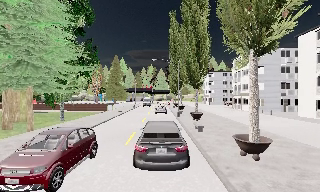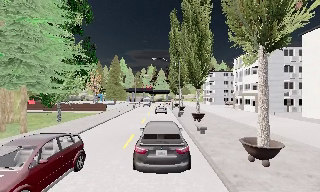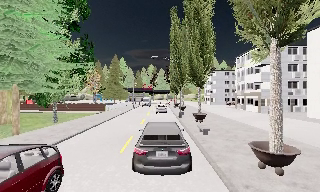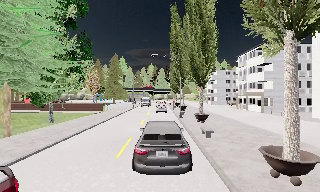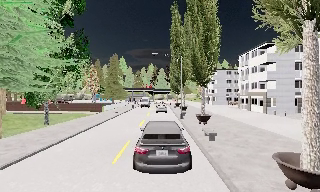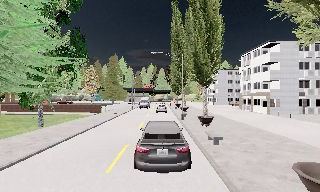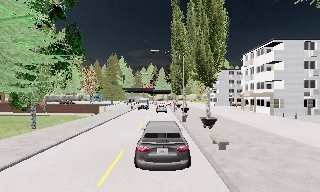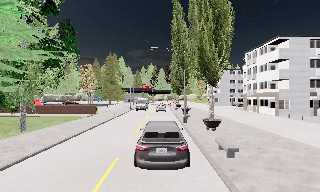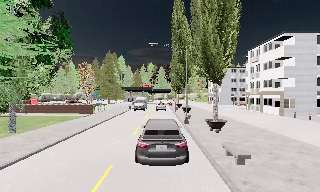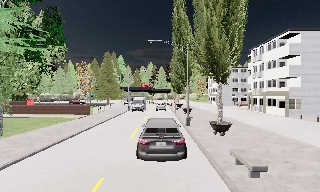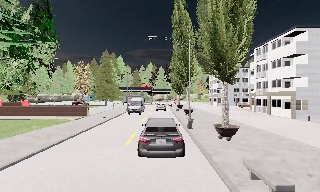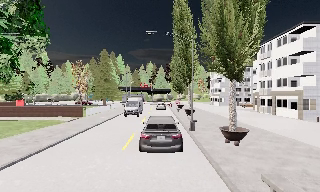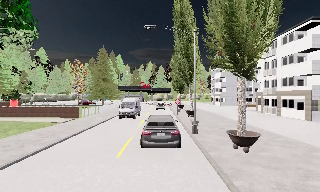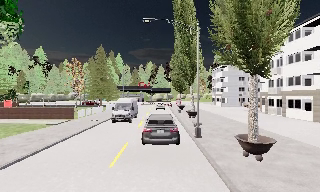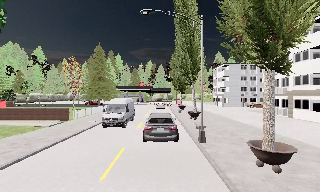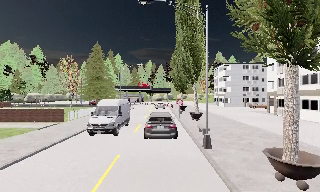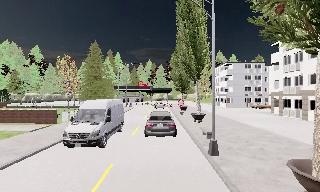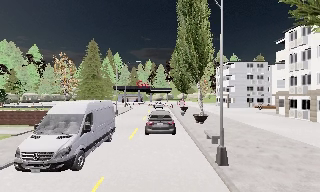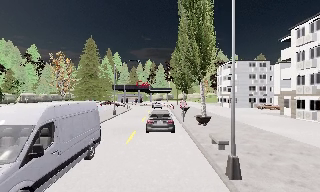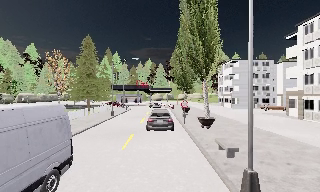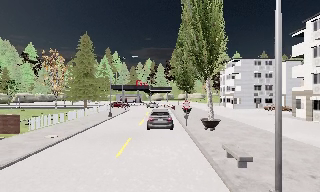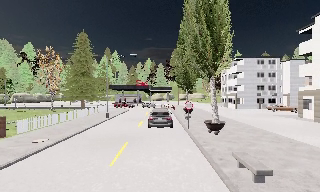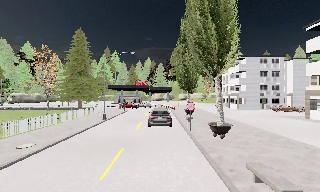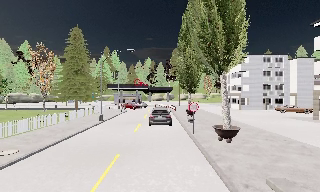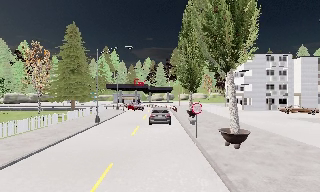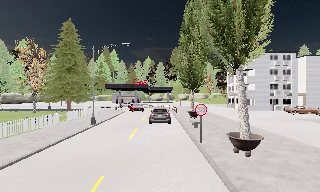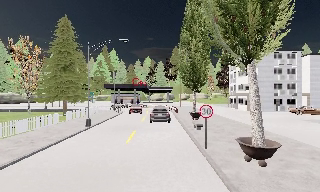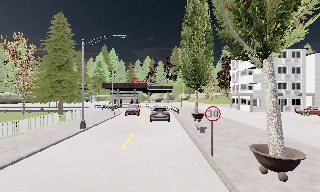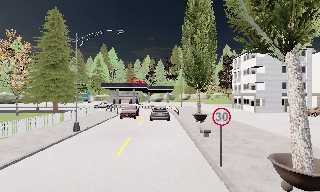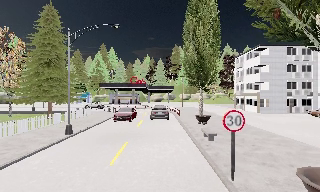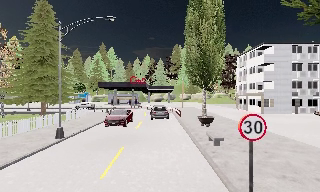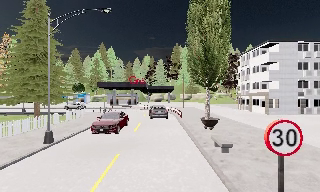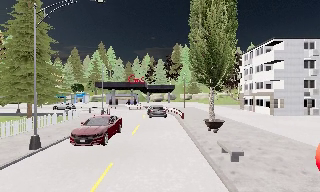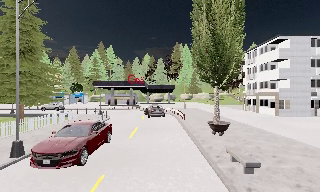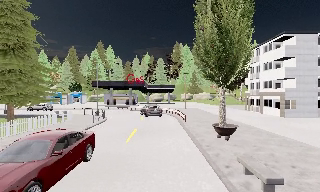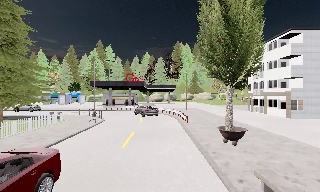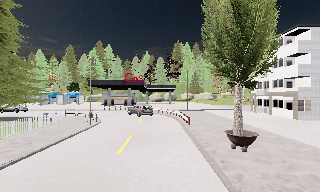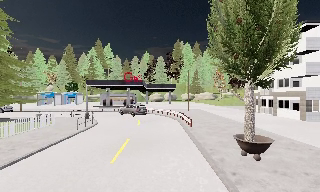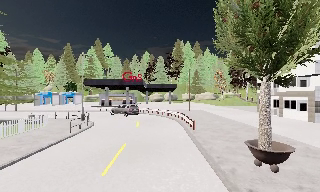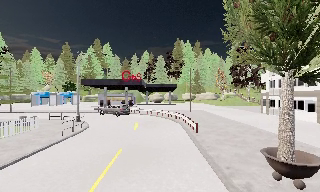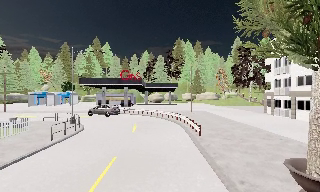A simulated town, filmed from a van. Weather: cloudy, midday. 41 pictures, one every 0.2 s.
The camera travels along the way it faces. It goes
forward.
0.0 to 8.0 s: The camera travels forward, about 40 m, so what stands in front looms larger.
The film runs forward here.
